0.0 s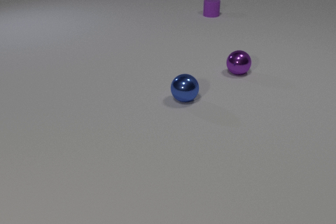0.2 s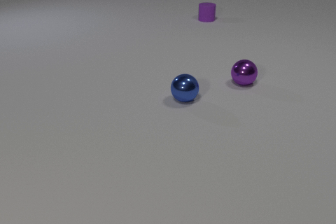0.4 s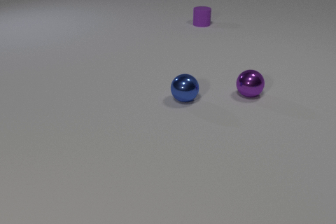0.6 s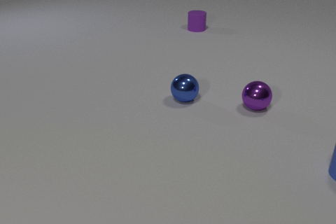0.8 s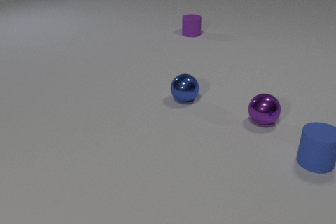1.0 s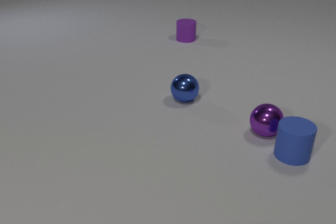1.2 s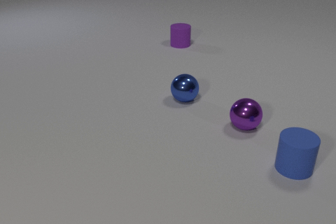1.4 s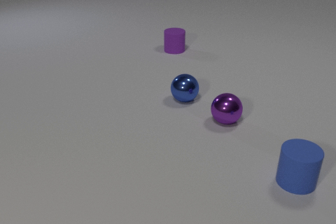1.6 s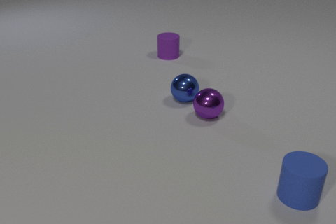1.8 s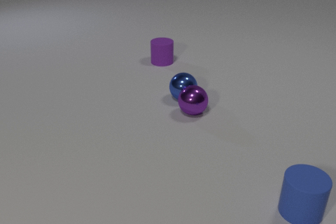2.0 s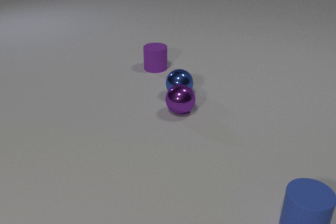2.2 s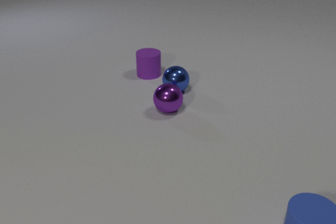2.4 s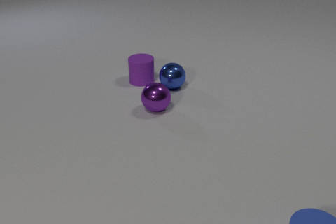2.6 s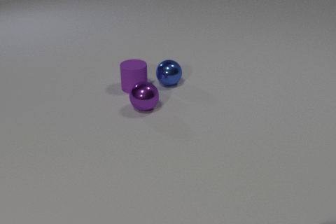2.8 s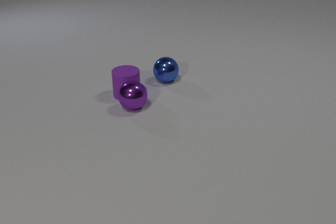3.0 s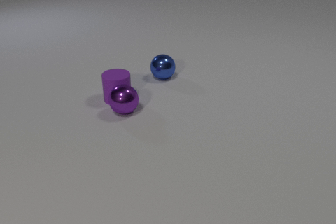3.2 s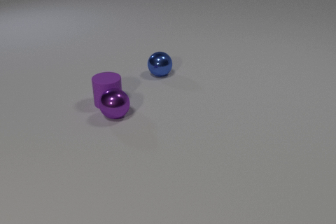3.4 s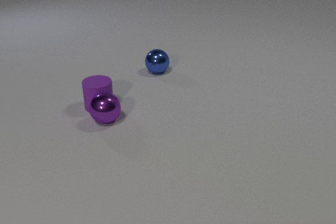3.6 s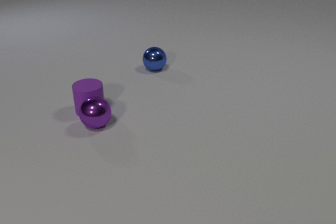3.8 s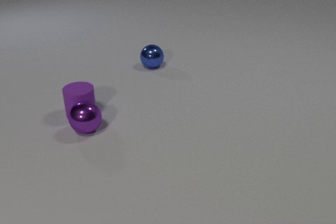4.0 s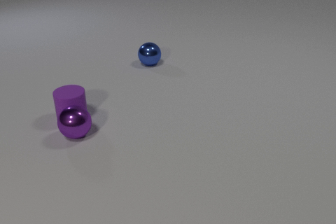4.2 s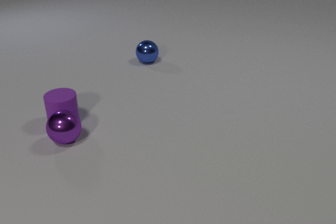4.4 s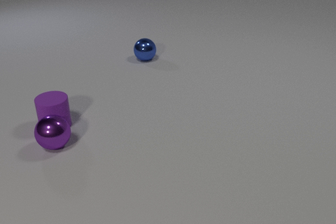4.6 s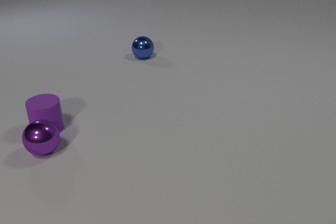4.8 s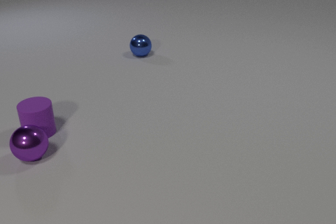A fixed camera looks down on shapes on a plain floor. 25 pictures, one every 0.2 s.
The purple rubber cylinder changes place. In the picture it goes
toward the camera.
The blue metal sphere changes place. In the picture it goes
away from the camera.
0.0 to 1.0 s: The blue rubber cylinder comes in at the right edge, slides to the left. The purple metal sphere rolls toward the camera. The purple rubber cylinder slides toward the camera. The blue rubber cylinder and the purple metal sphere collide.
1.0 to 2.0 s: The blue rubber cylinder slides toward the camera. The purple metal sphere rolls to the left. The blue metal sphere rolls away from the camera. The purple rubber cylinder slides toward the camera. The purple metal sphere and the blue metal sphere collide.
2.0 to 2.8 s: The blue rubber cylinder slides toward the camera, leaves at the bottom edge. The purple metal sphere rolls to the left. The blue metal sphere rolls away from the camera and to the left. The purple rubber cylinder slides toward the camera and to the left. The purple metal sphere and the purple rubber cylinder collide.
2.8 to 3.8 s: The purple metal sphere rolls to the left and toward the camera. The blue metal sphere rolls away from the camera. The purple rubber cylinder slides to the left and toward the camera.
3.8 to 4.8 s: The purple metal sphere rolls to the left and toward the camera. The blue metal sphere rolls away from the camera. The purple rubber cylinder slides to the left and toward the camera.
Are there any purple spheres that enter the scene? no.
What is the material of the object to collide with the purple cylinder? metal.
How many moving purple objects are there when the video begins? 2.
